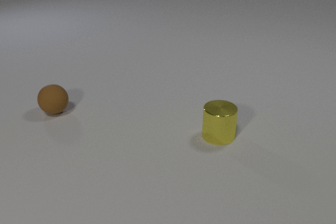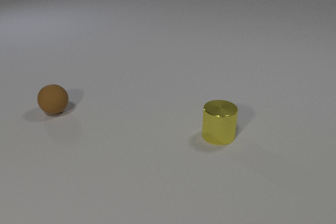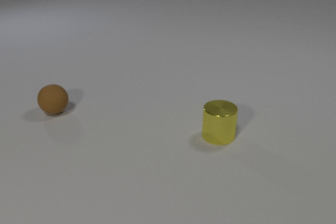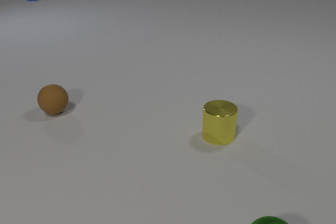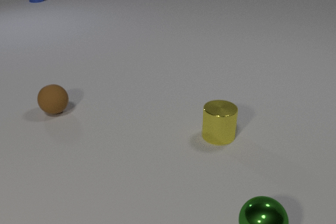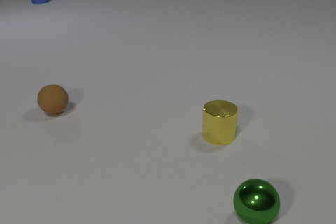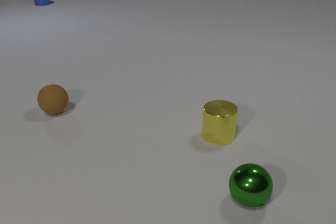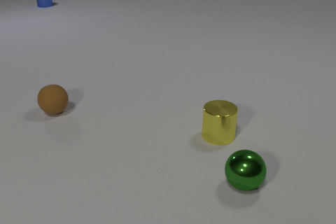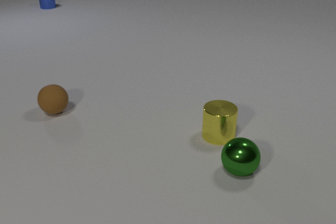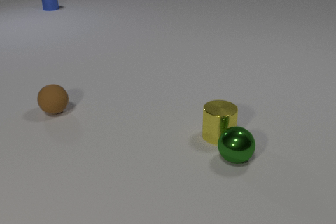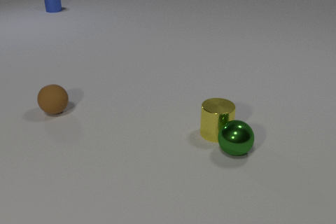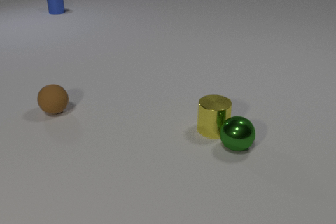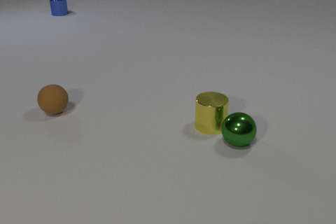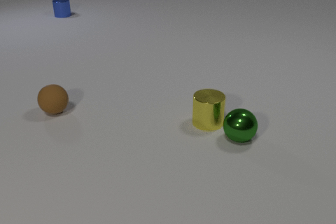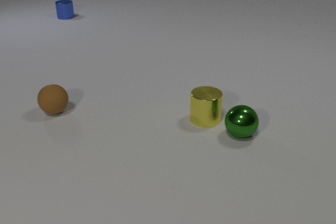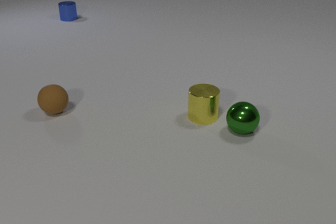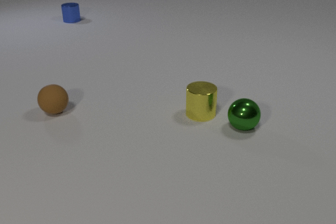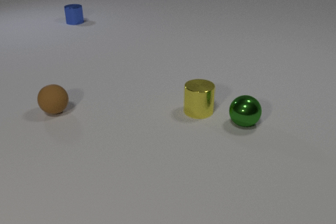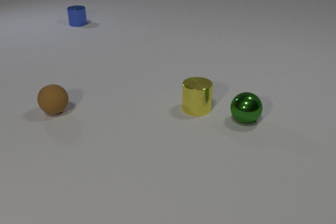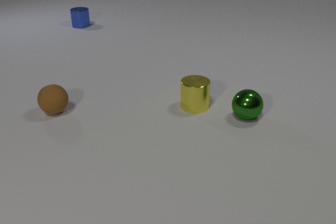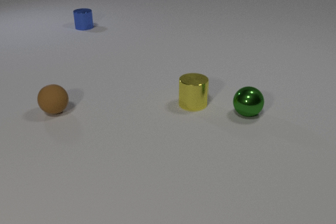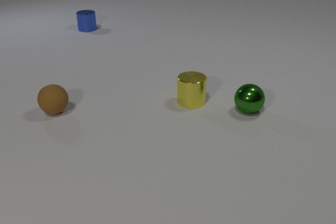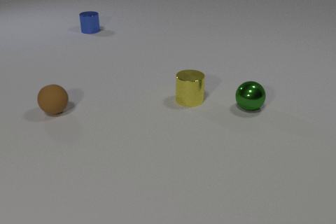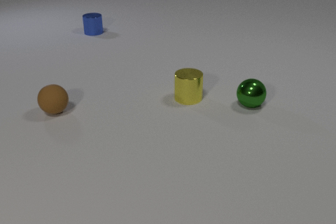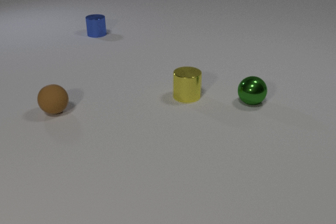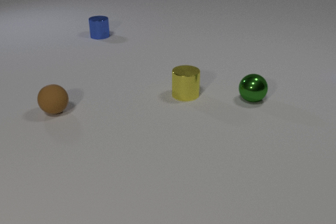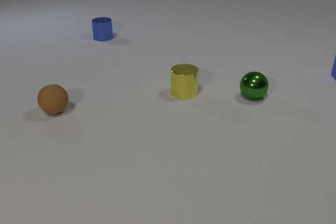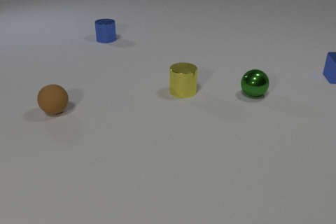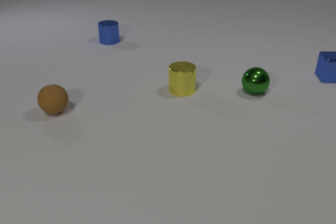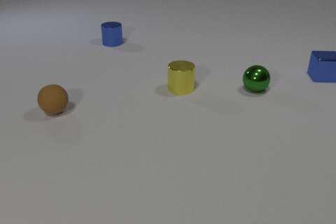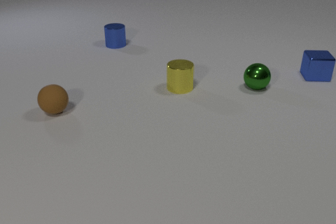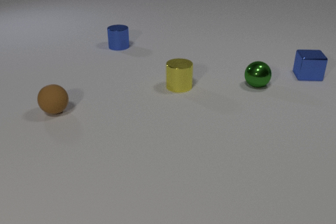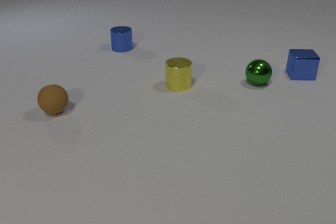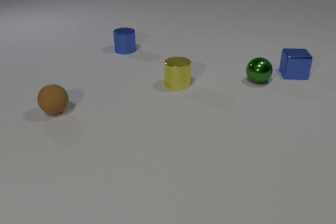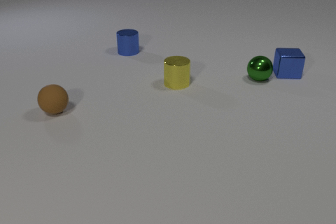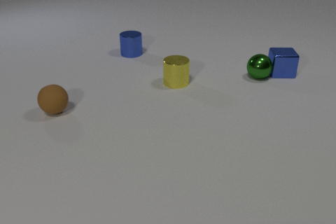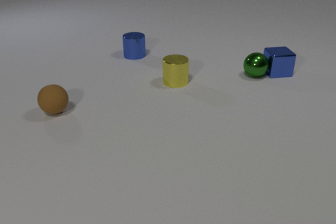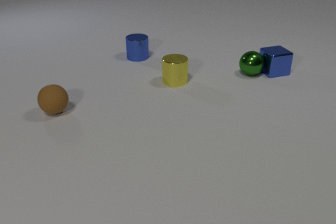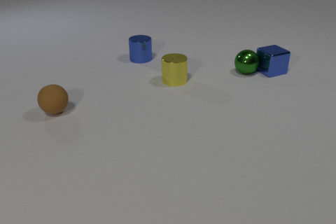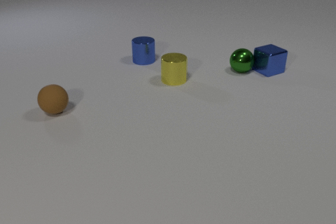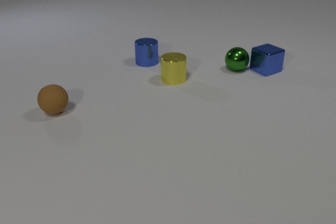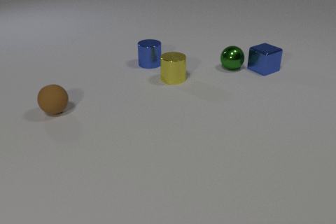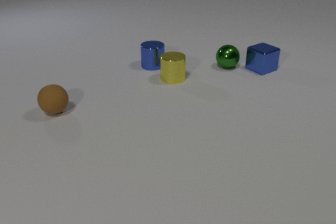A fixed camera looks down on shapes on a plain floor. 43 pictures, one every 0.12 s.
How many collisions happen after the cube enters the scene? 1.
What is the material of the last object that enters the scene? metal.
What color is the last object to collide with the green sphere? blue.
0.00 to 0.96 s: The green metal sphere comes in at the bottom edge, rolls away from the camera. The blue metal cylinder comes in at the top edge, slides toward the camera.
0.96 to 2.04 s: The green metal sphere rolls away from the camera. The yellow metal cylinder slides away from the camera and to the left. The blue metal cylinder slides toward the camera. The green metal sphere and the yellow metal cylinder collide.
2.04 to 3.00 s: The green metal sphere rolls away from the camera. The yellow metal cylinder slides away from the camera and to the left. The blue metal cylinder slides toward the camera and to the right.
3.00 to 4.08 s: The green metal sphere rolls away from the camera. The yellow metal cylinder slides away from the camera. The blue metal cube comes in at the right edge, slides to the left. The blue metal cylinder slides toward the camera and to the right.
4.08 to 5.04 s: The green metal sphere rolls to the left and away from the camera. The yellow metal cylinder slides away from the camera. The blue metal cube slides to the left, spins so that its near face slides to the right, counterclockwise seen from above. The blue metal cylinder slides toward the camera and to the right. The green metal sphere and the blue metal cube collide.
